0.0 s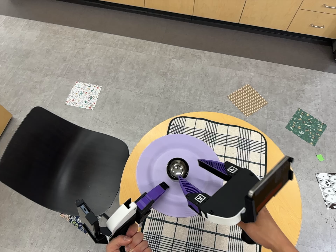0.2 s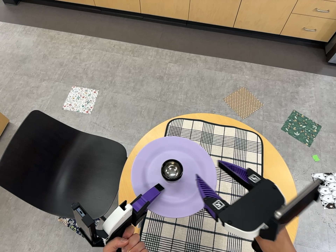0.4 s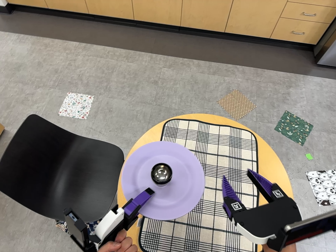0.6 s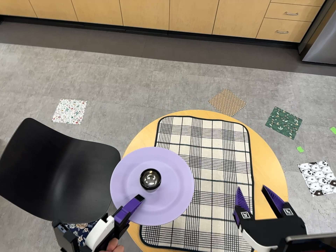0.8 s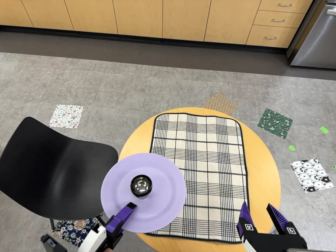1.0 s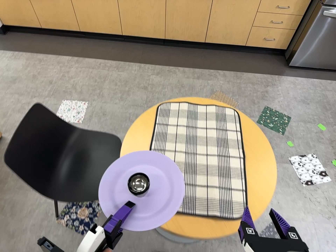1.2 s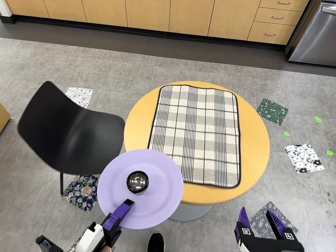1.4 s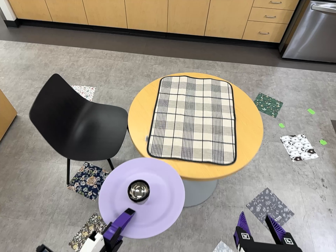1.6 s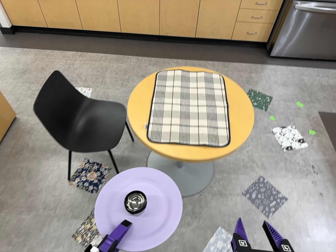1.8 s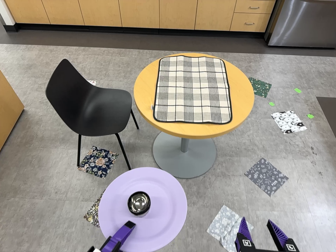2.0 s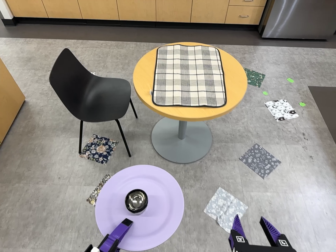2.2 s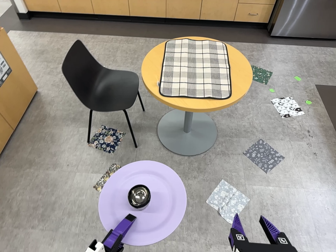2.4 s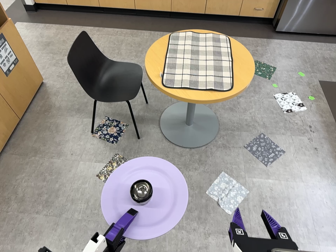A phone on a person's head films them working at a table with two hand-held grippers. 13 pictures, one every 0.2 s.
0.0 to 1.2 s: The camera travels toward the bottom of its view and backward, about 50 cm, so close, fixed things drift upward. Its aim tips toward the top of its view by about 10 degrees.
1.2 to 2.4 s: The camera travels toward the bottom of its view and backward, about 70 cm, so close, fixed things drift upward.
The film runs backward here.
